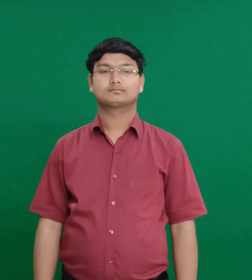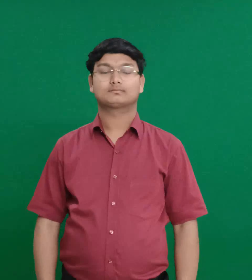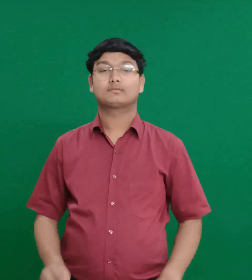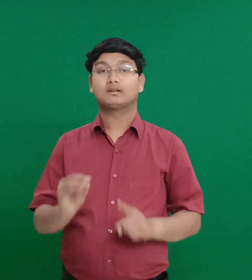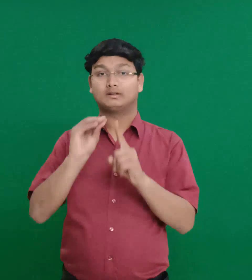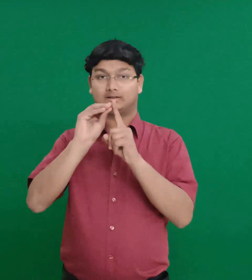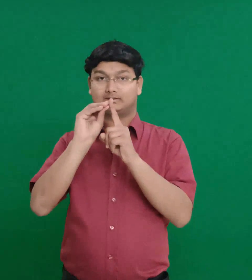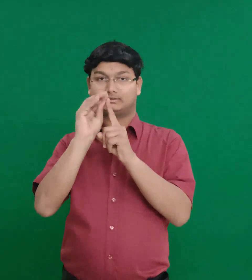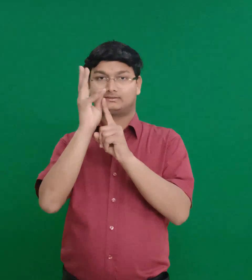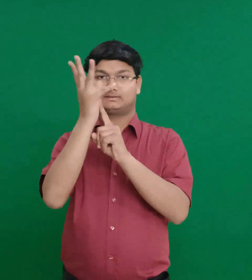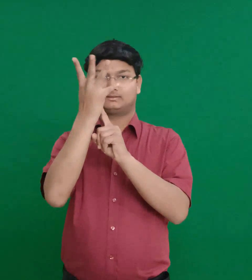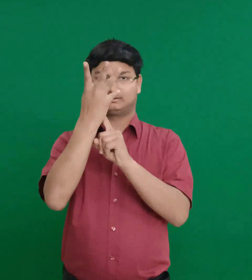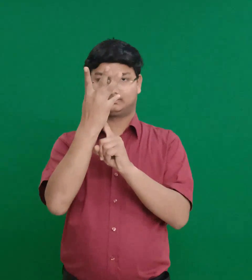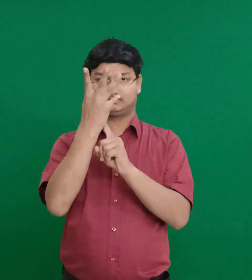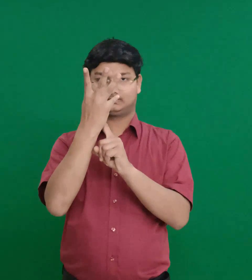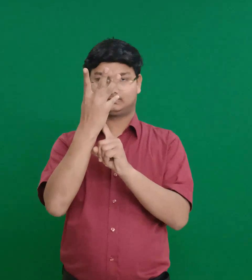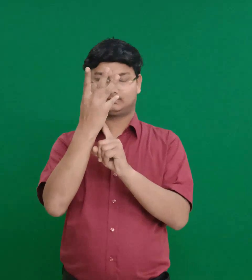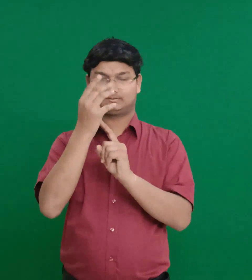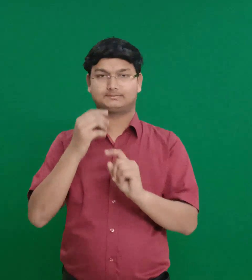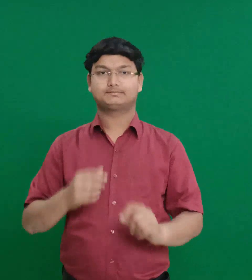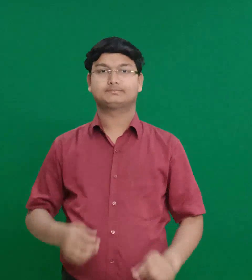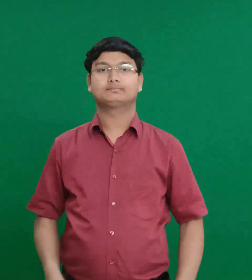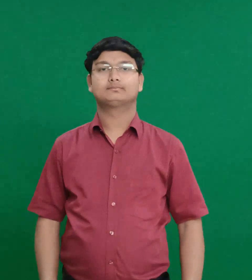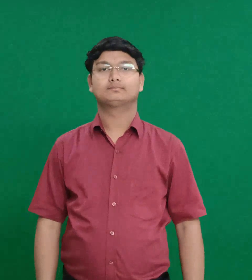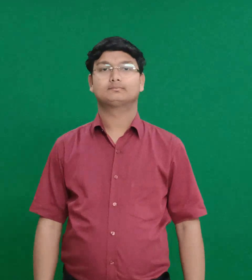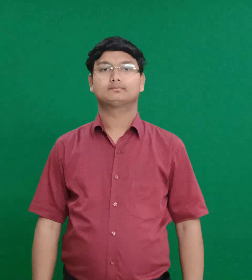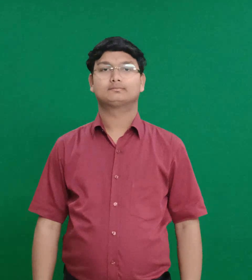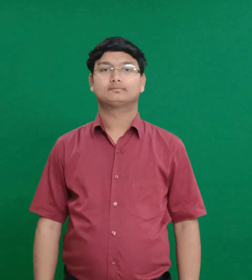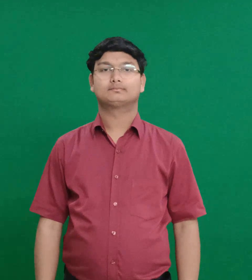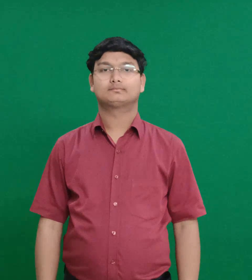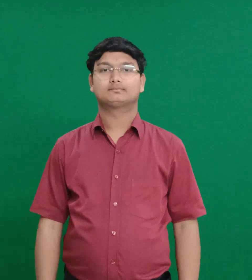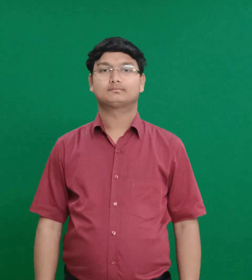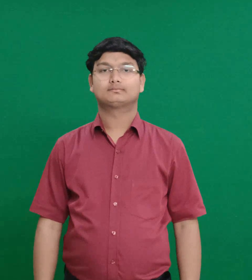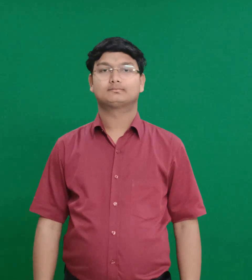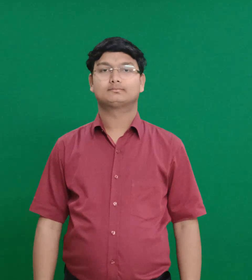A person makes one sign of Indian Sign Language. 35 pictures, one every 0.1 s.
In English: hyssop
